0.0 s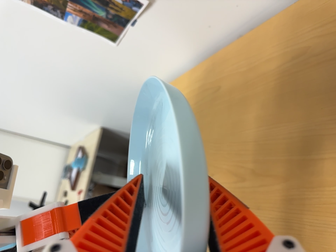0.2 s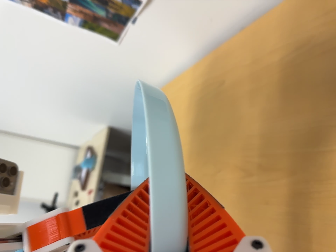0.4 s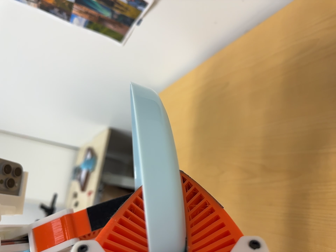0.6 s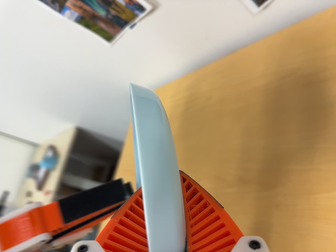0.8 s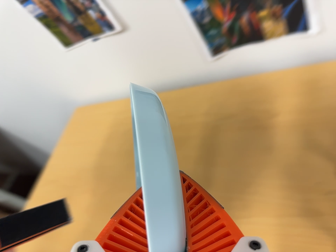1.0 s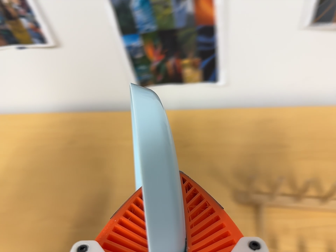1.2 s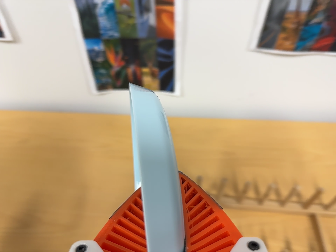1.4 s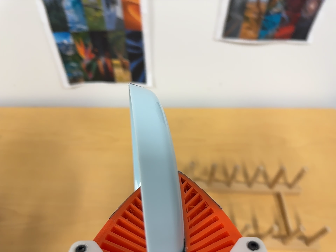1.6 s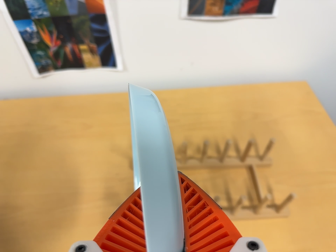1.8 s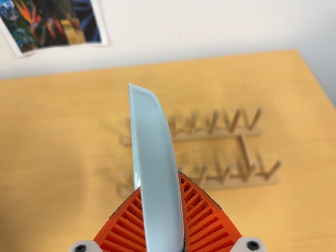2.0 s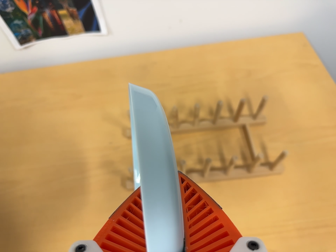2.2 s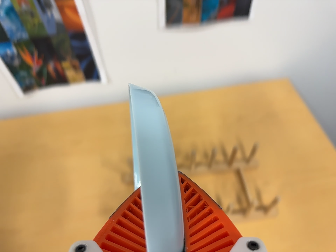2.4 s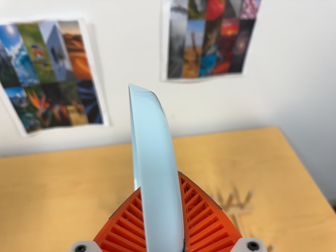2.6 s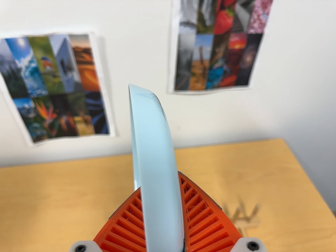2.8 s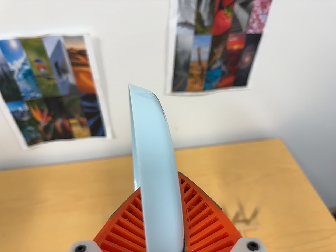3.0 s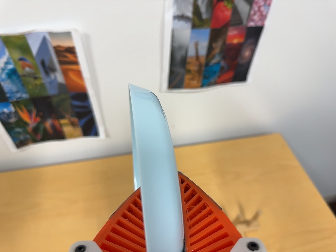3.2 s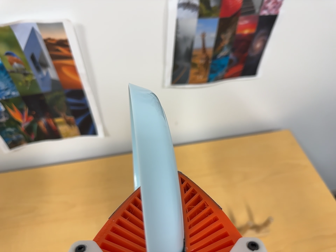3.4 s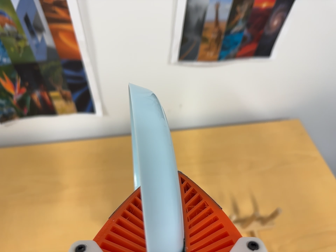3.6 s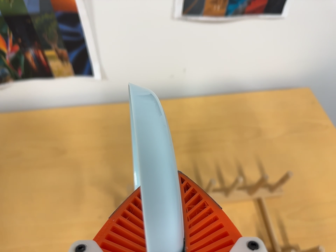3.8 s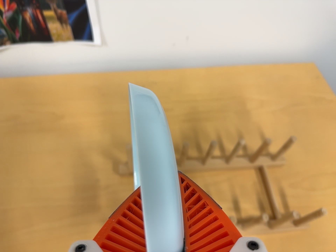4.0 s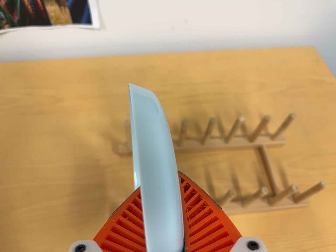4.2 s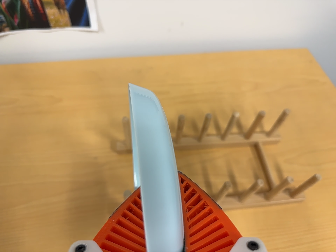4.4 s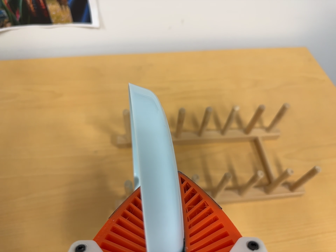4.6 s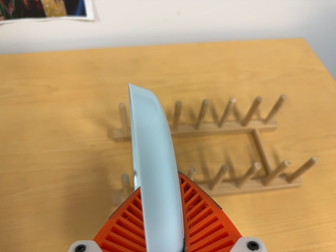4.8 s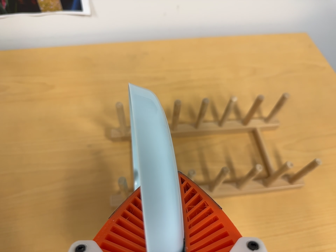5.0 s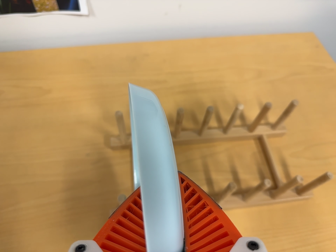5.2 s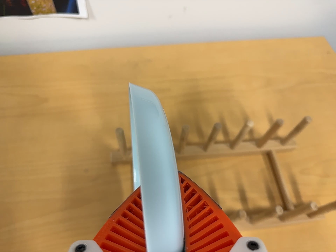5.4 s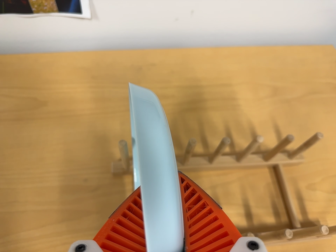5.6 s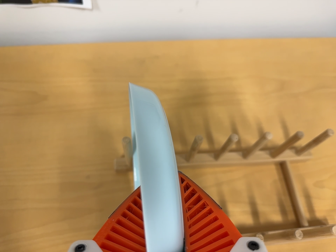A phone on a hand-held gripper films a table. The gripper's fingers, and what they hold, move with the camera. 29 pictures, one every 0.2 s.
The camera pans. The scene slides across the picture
to the left.
0.0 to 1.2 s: The camera swings to its right by about 55 degrees, and the scene slides to the left. It travels to its left and backward, about 18 cm. Its aim tips toward the top of its view by about 15 degrees, and the scene shifts downward. It rolls about its line of sight by about 25 degrees, and the scene rotates clockwise.
1.2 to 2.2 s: The camera travels to its right, about 9 cm, so close, fixed things drift to the left. It rolls about its line of sight by about 10 degrees, and the scene rotates counterclockwise.
2.2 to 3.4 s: The camera travels forward, toward the top of its view and to its left, about 12 cm, so what stands in front looms larger.
3.4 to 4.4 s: The camera travels toward the bottom of its view, about 14 cm, so close, fixed things drift upward.
4.4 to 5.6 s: The camera travels forward and toward the top of its view, about 12 cm, so what stands in front looms larger.
The film runs forward here.
